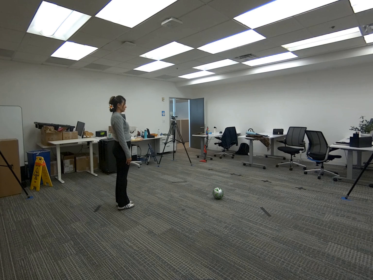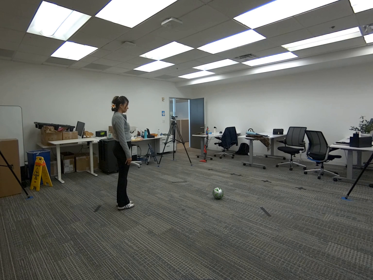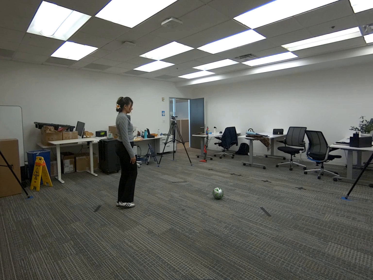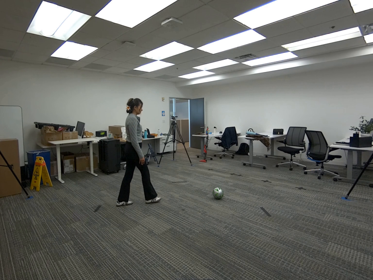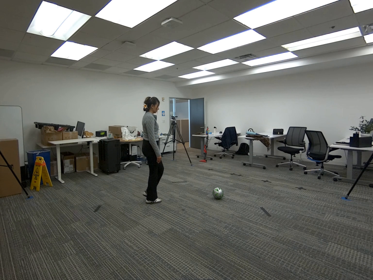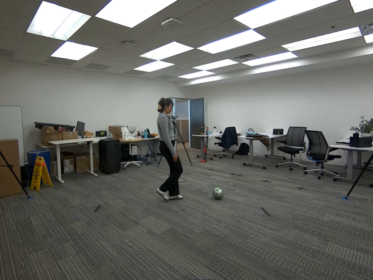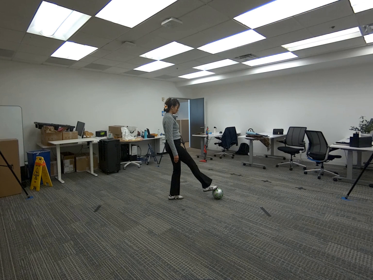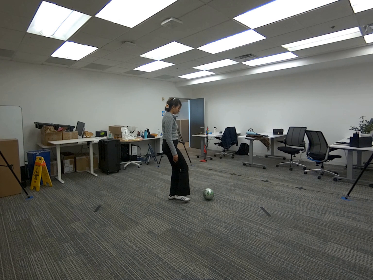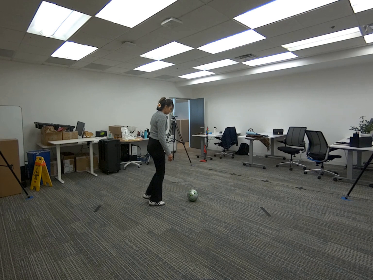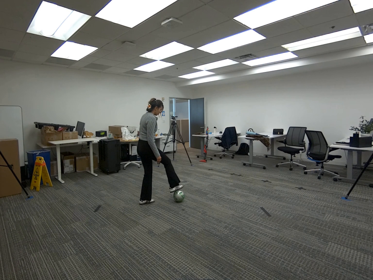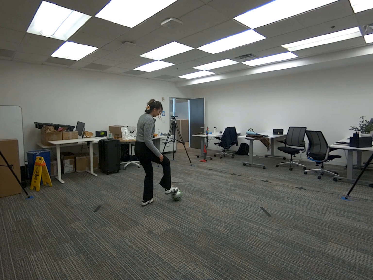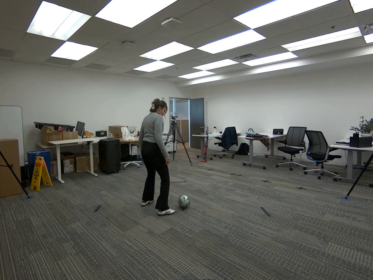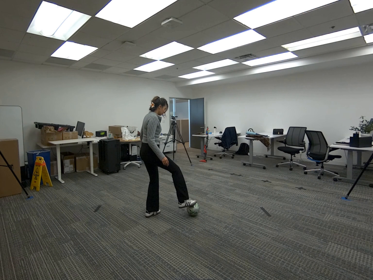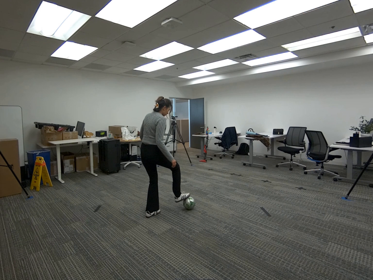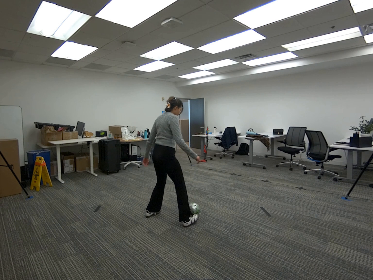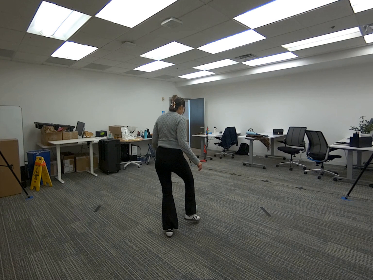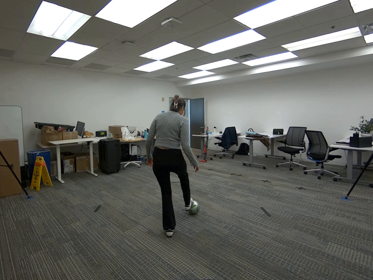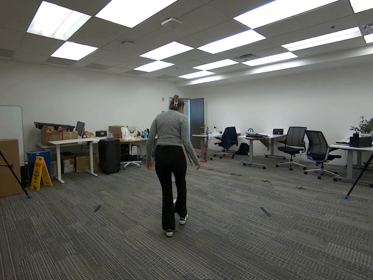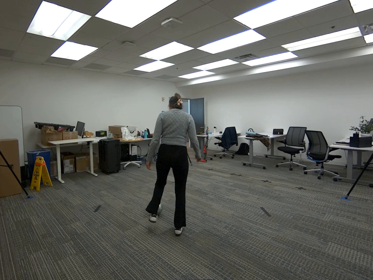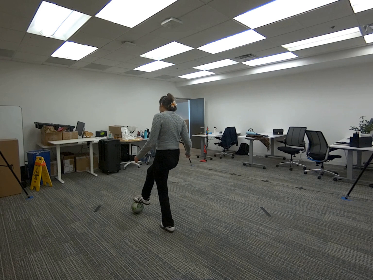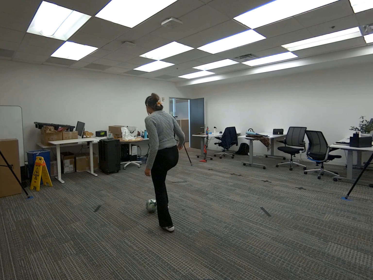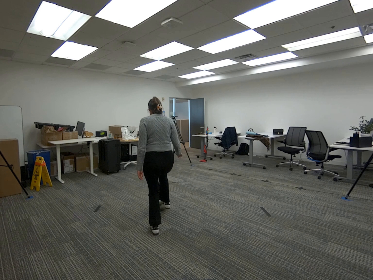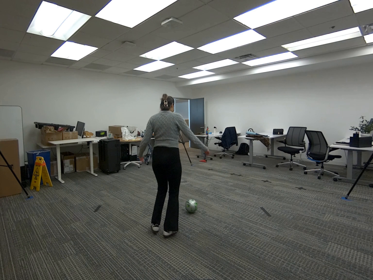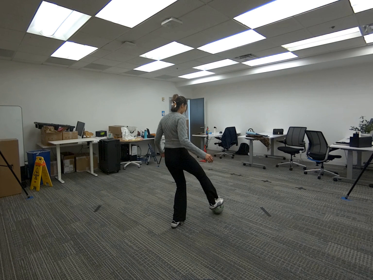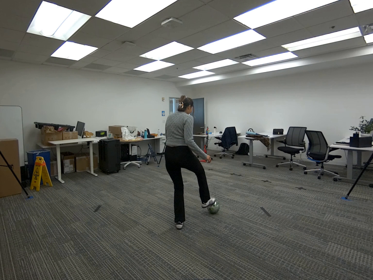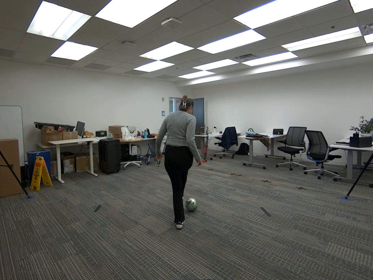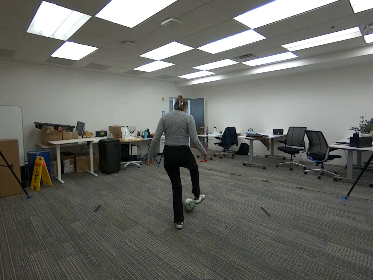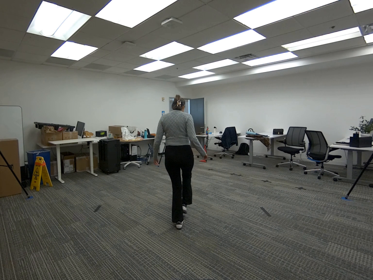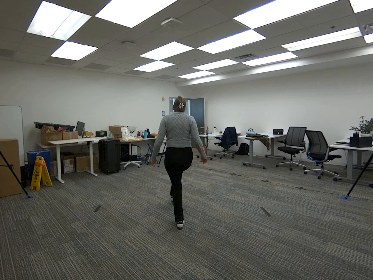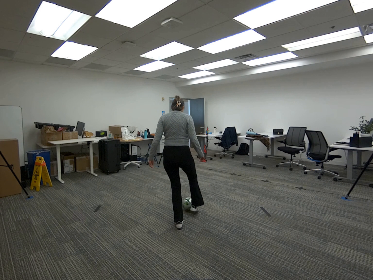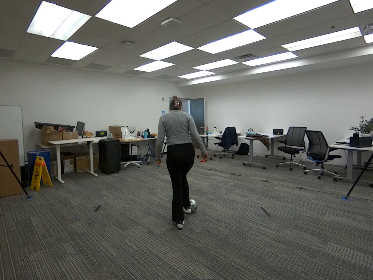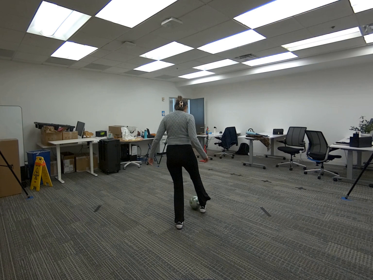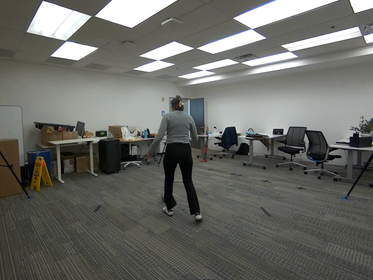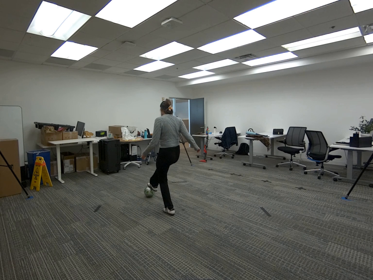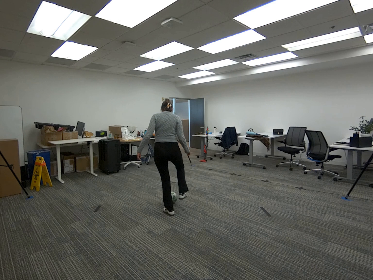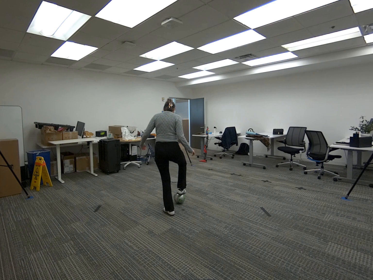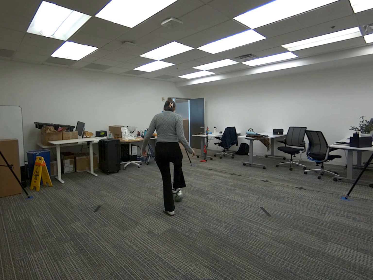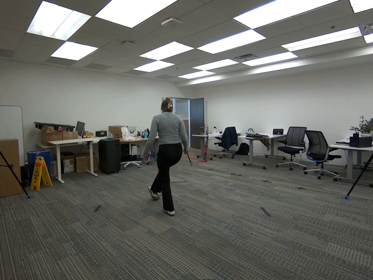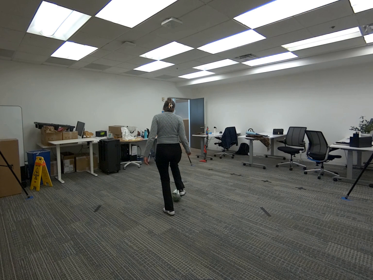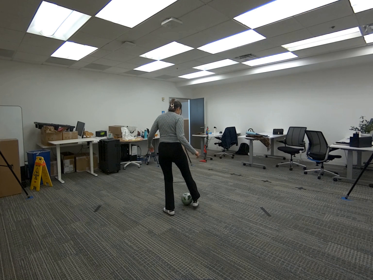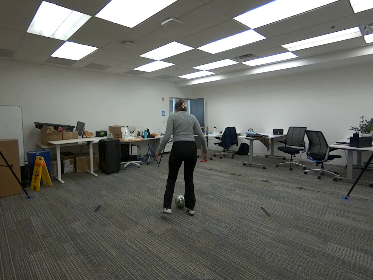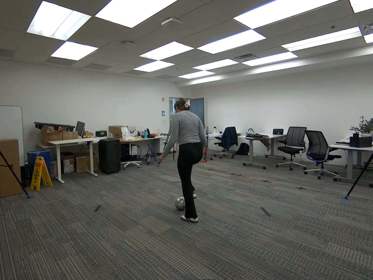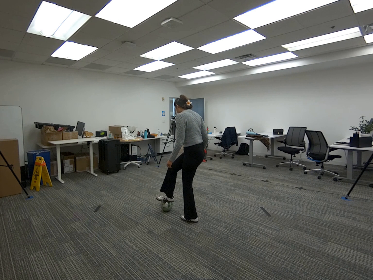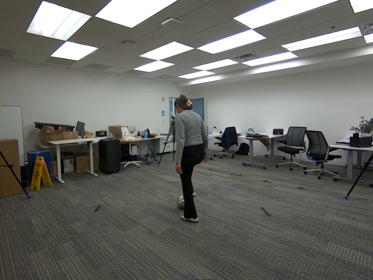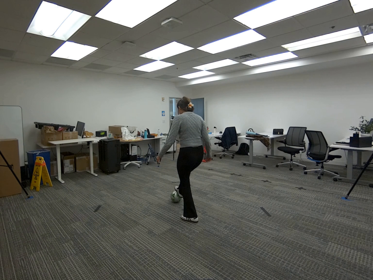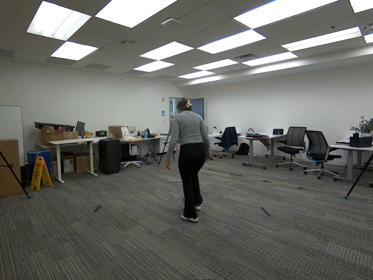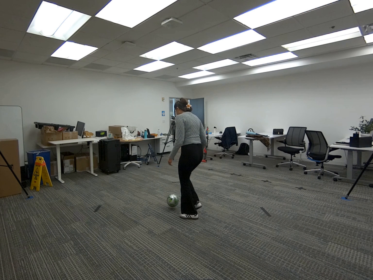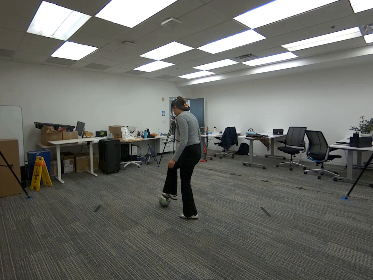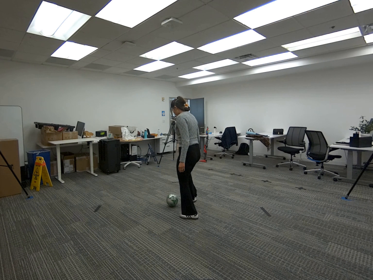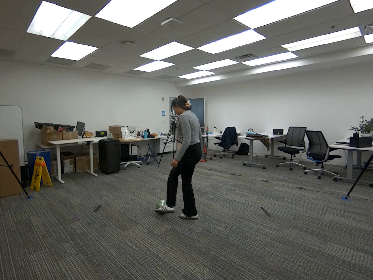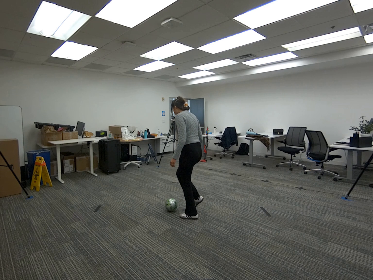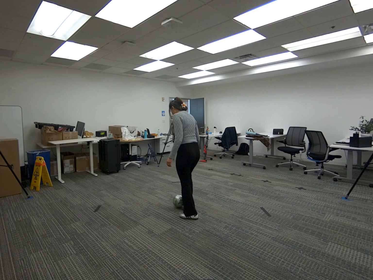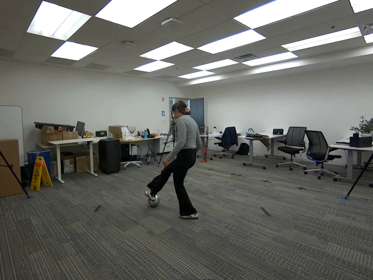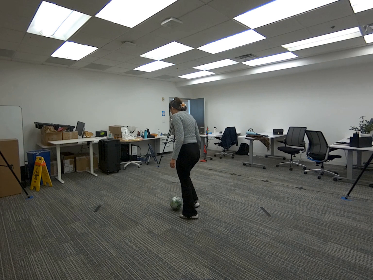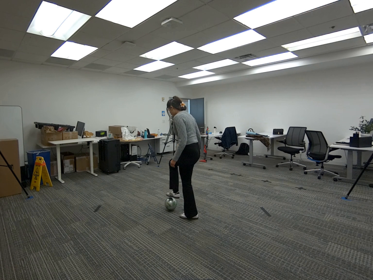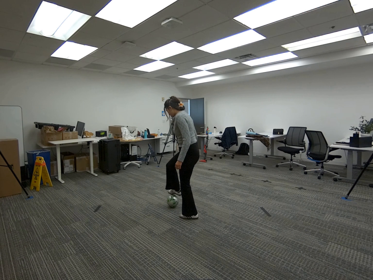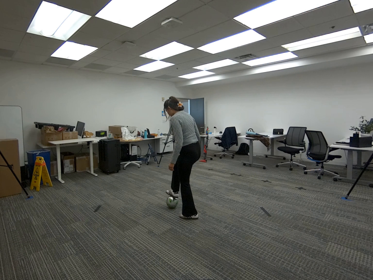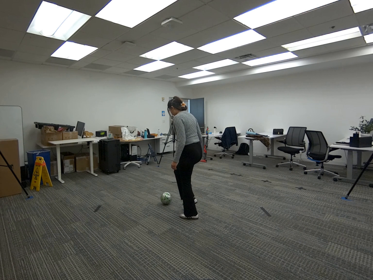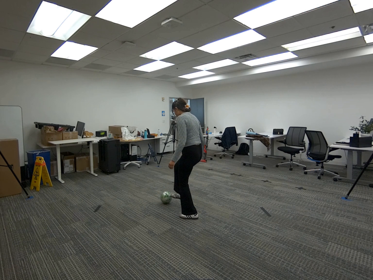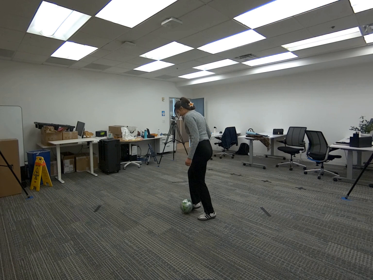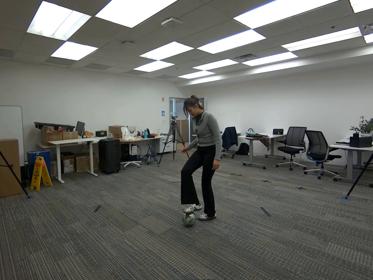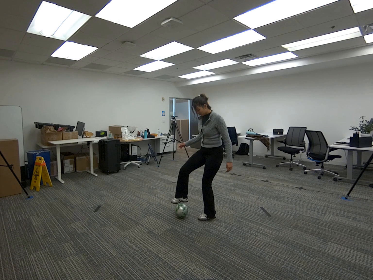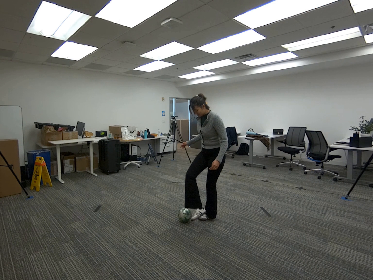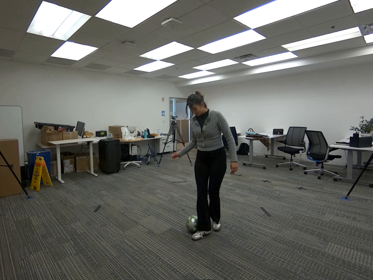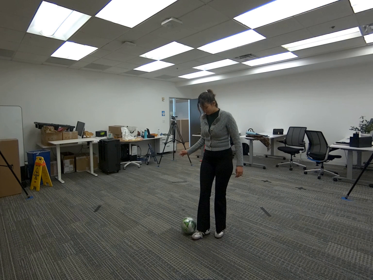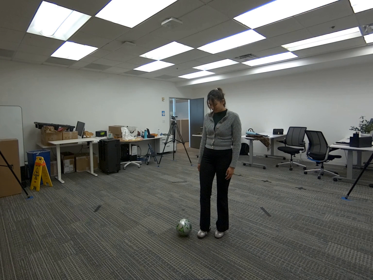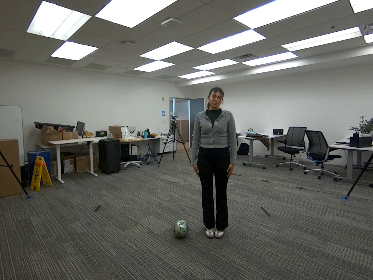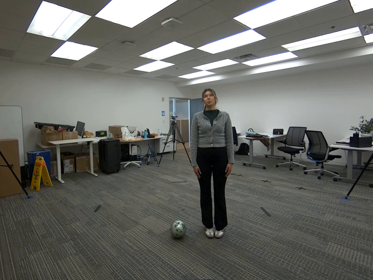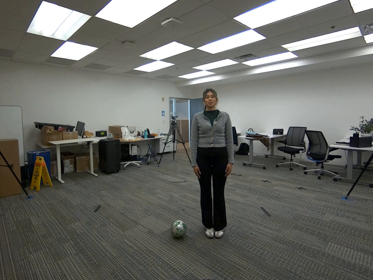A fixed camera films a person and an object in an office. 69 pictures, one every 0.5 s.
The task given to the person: Walk up to the soccer ball and begin to interact with the soccer ball only using one foot.
